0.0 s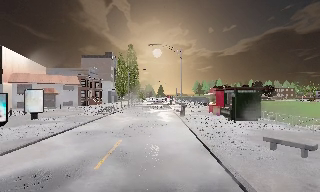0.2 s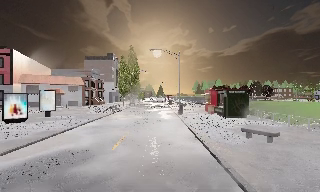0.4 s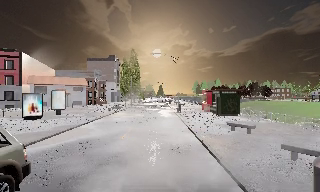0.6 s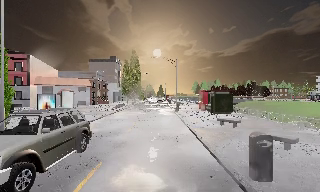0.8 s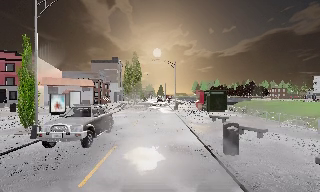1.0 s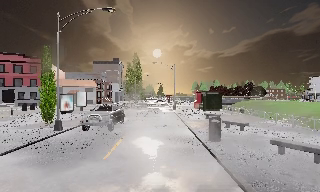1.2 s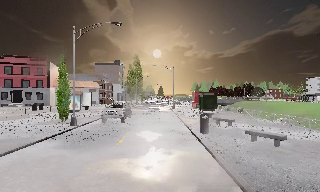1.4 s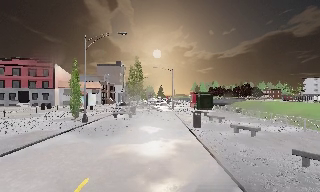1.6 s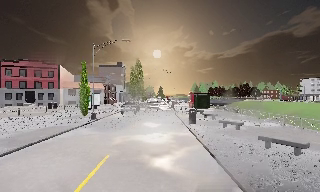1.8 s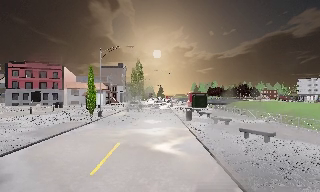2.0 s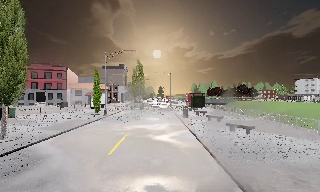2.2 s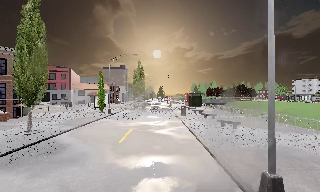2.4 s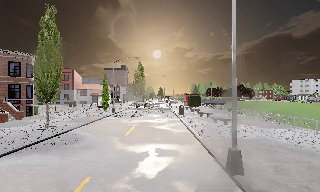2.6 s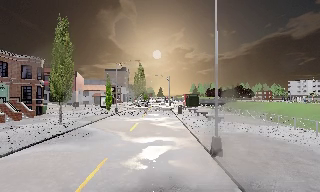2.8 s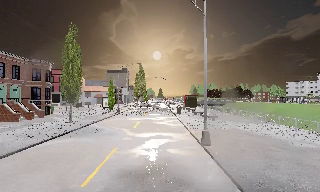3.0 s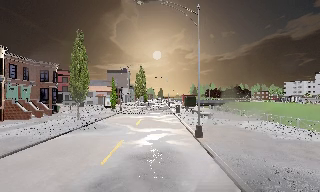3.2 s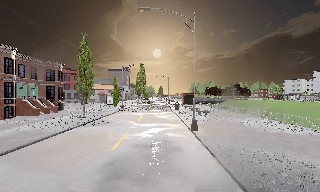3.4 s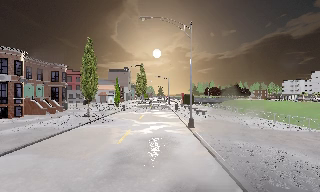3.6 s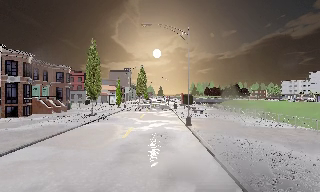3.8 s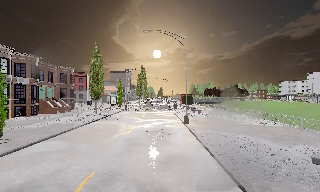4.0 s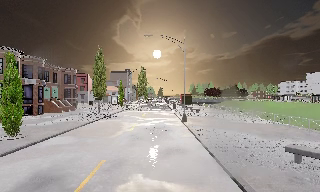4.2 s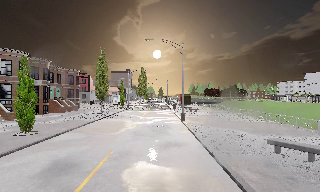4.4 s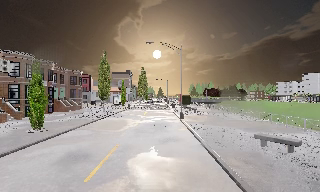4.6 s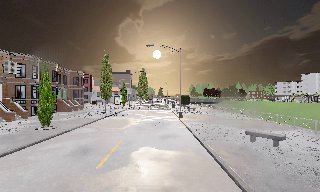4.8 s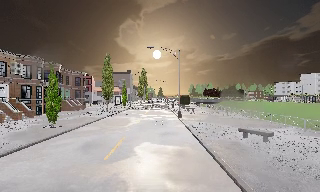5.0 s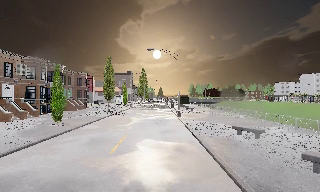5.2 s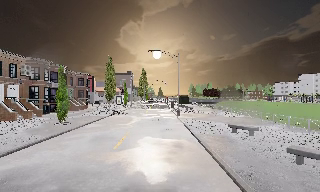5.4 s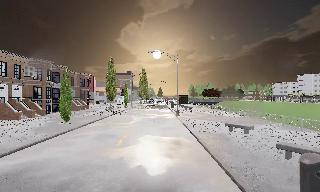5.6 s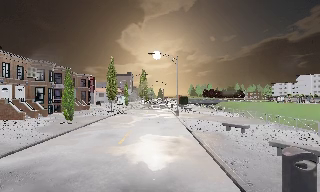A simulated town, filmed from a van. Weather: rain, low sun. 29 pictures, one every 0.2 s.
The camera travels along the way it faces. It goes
backward.
0.0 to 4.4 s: The camera travels backward, about 30 m, so what stands in front gets smaller. It loses speed.
4.4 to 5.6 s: The camera travels backward, about 3.5 m, so what stands in front gets smaller. It loses speed.
The film runs backward here.
